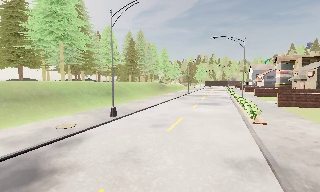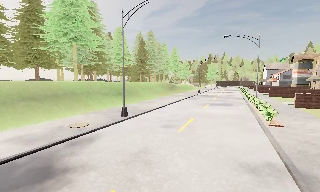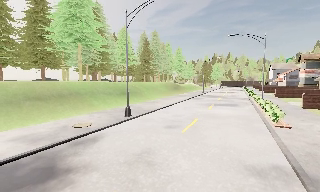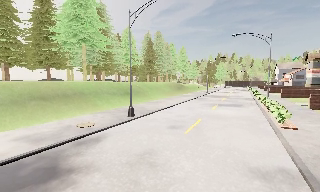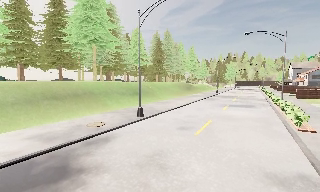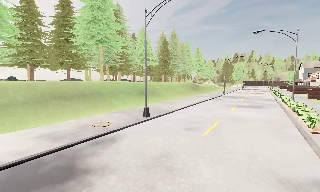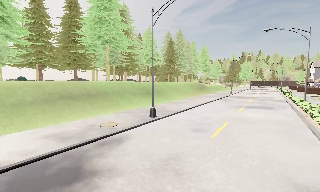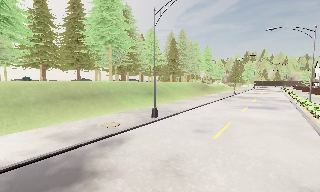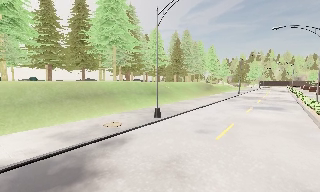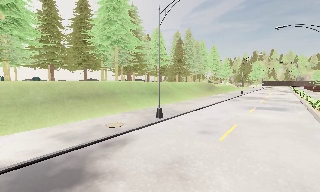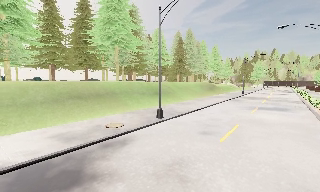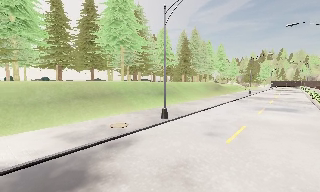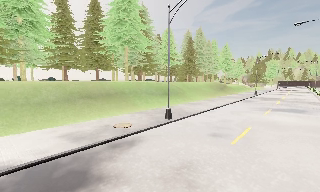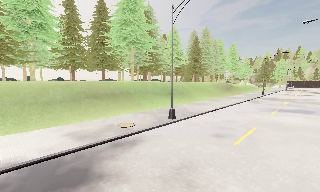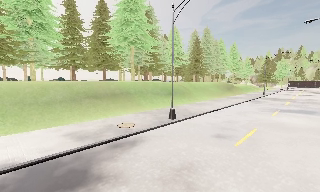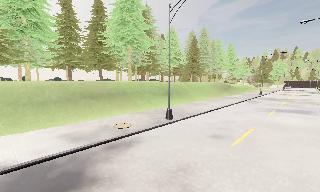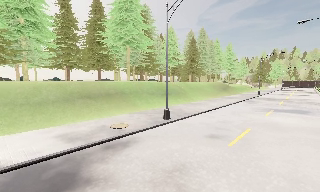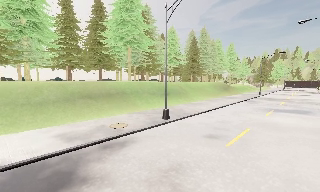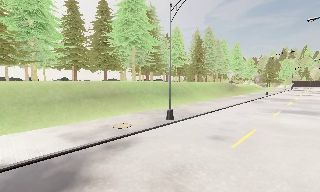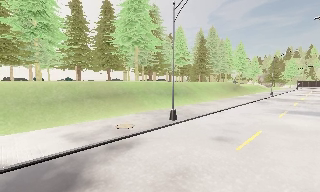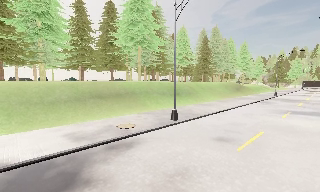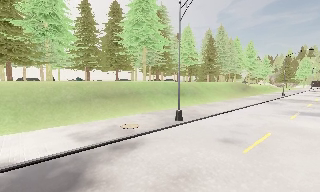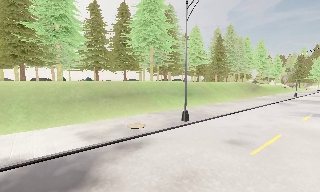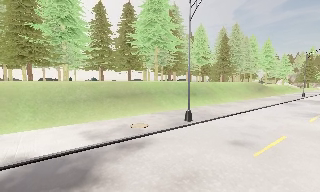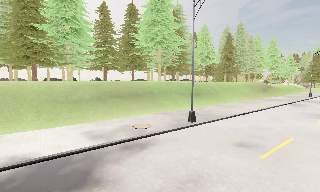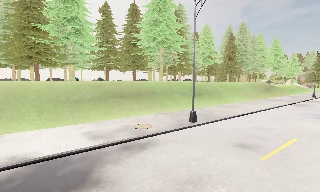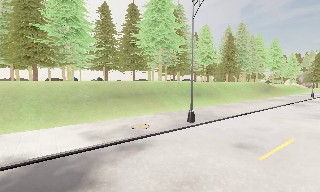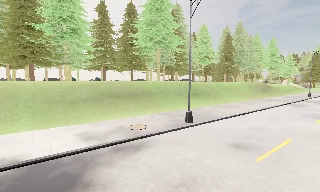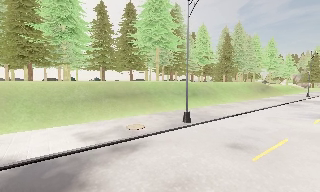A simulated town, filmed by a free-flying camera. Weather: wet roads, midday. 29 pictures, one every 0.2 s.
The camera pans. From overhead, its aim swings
counterclockwise.
The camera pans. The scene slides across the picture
to the right.
0.0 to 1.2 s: The scene slides to the right, as the camera pans about 15 degrees to its left. It travels forward, about 0.5 m, so what stands in front looms larger.
1.2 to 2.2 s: The camera shifts only a little, or ends up much as it began.
2.2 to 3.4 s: The camera travels to its right, about 0.5 m.
3.4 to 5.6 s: The scene slides to the right, as the camera pans about 10 degrees to its left. It travels to its right and forward, about 1 m.
The film runs forward here.
